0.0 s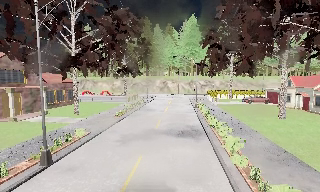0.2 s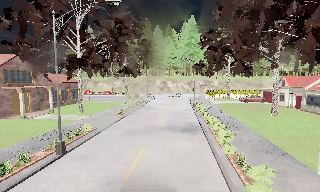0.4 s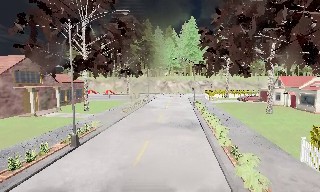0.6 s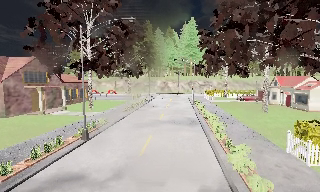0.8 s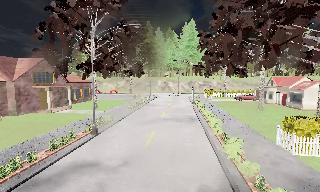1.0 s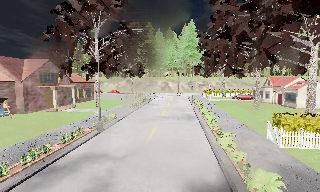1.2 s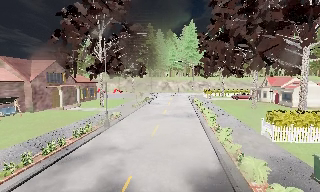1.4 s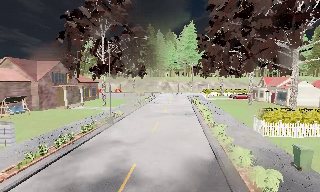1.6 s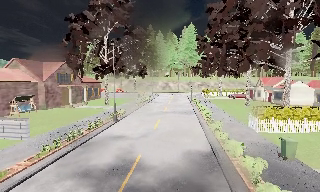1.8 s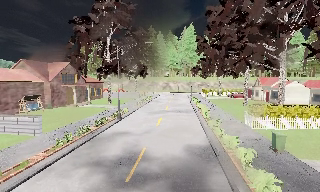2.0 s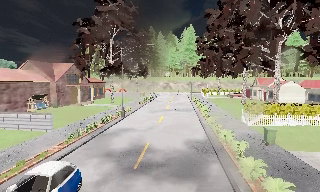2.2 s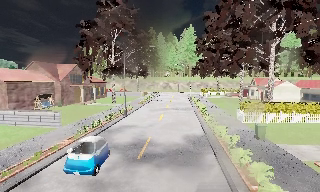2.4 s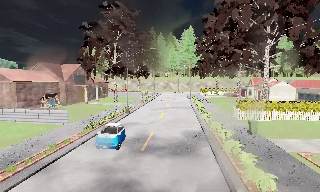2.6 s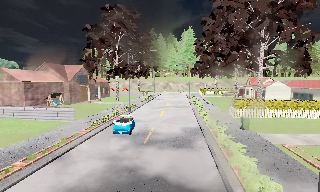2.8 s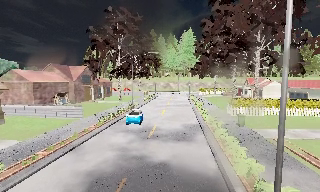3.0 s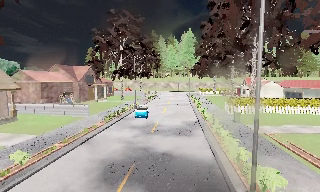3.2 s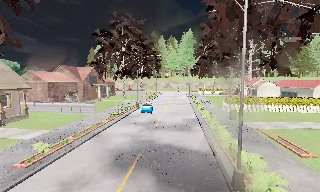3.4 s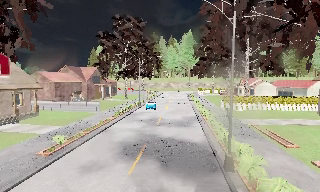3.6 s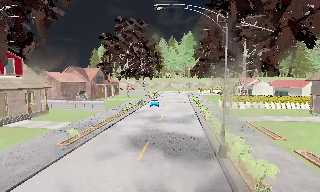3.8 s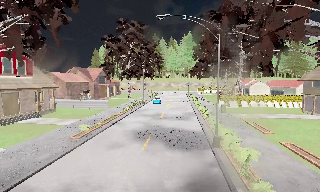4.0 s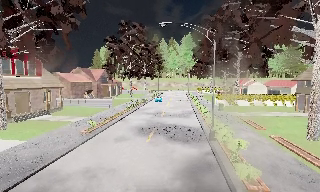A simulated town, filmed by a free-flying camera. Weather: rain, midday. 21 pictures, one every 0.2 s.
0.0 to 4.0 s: The camera travels backward, about 20 m, so what stands in front gets smaller.
The film runs backward here.
